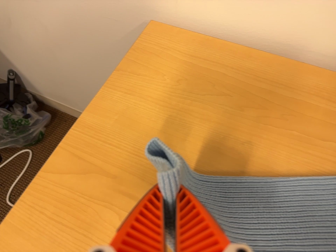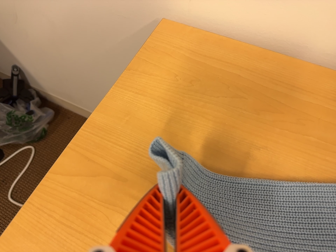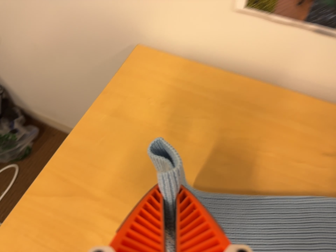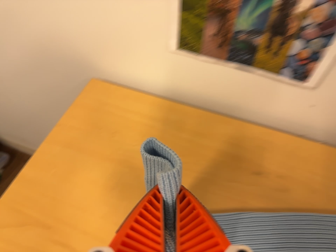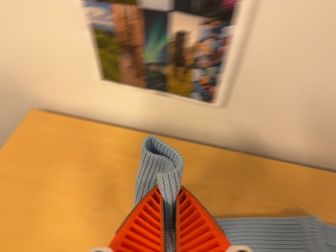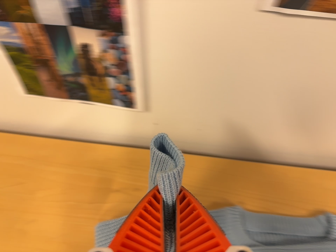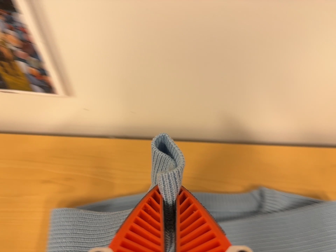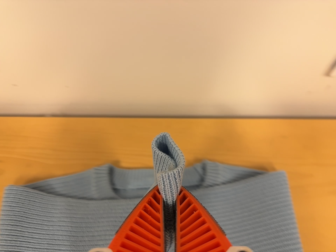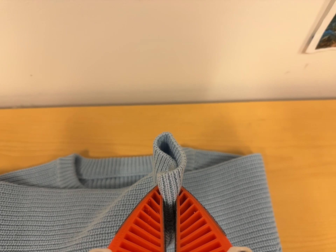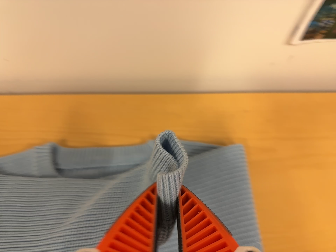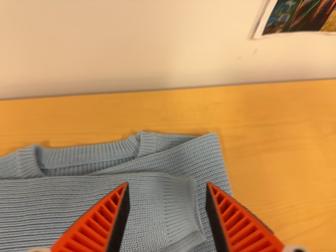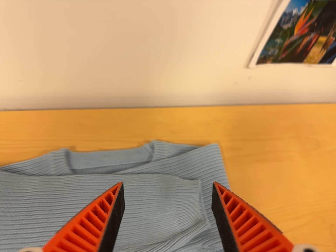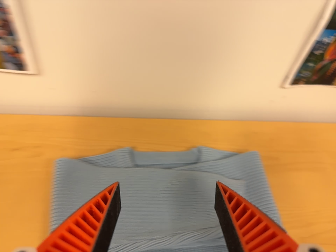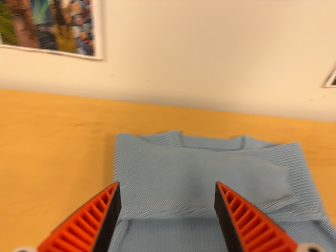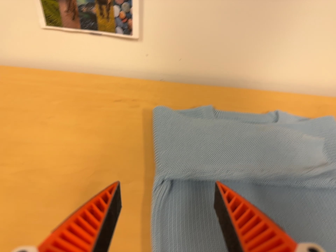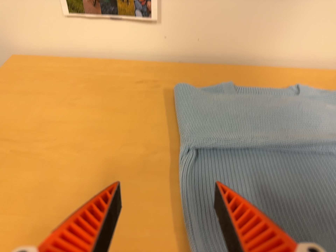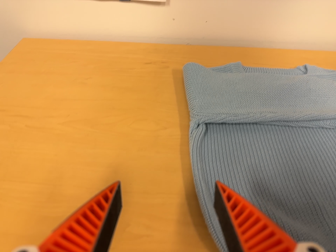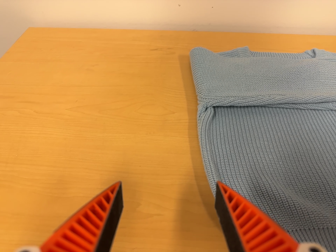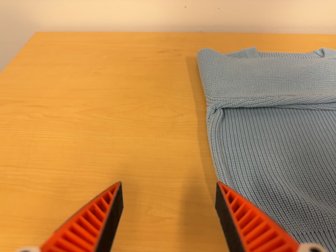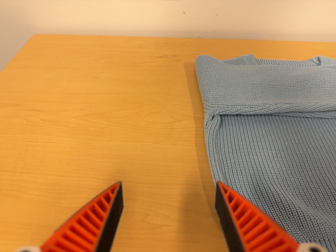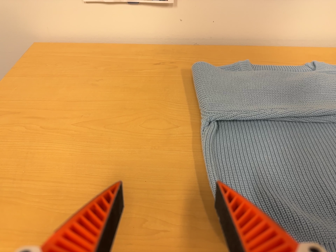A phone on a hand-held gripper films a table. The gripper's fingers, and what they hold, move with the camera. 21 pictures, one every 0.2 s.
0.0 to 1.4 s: The camera swings to its right by about 25 degrees, and the scene slides to the left. It travels to its right, about 40 cm, so close, fixed things drift to the left. It rolls about its line of sight by about 20 degrees, and the scene rotates counterclockwise.
1.4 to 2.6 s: The camera travels backward, toward the bottom of its view and to its left, about 24 cm, so what stands in front gets smaller. Its aim tips toward the top of its view by about 10 degrees.
2.6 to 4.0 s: The camera travels toward the bottom of its view and to its left, about 16 cm, so close, fixed things drift upward.
The film runs forward here.
